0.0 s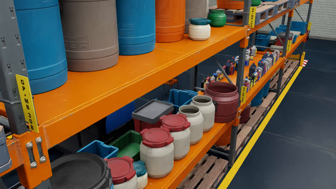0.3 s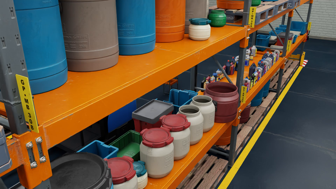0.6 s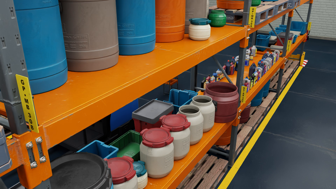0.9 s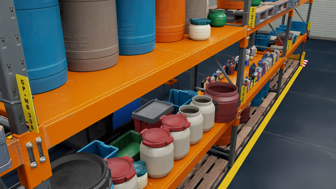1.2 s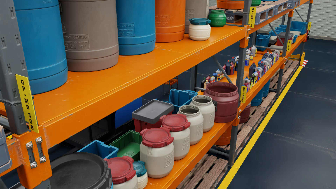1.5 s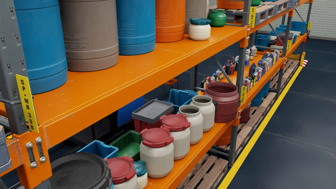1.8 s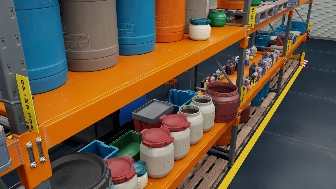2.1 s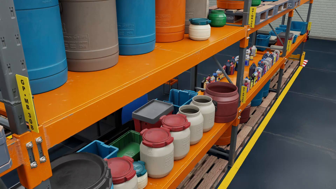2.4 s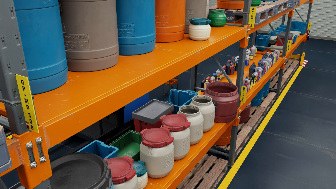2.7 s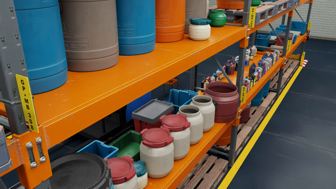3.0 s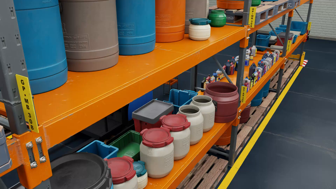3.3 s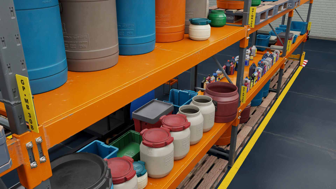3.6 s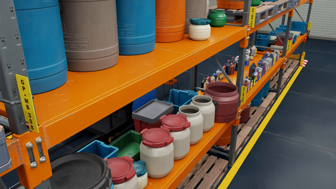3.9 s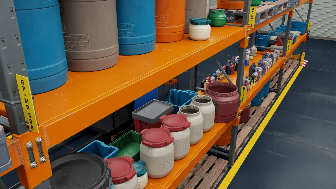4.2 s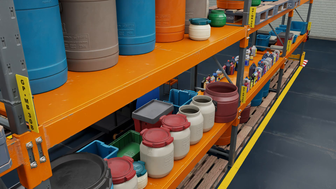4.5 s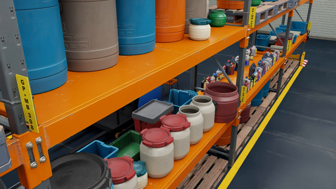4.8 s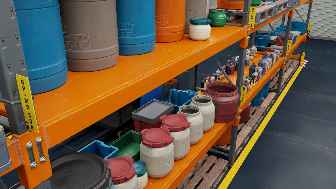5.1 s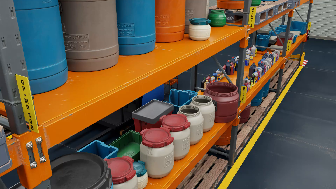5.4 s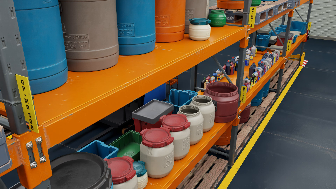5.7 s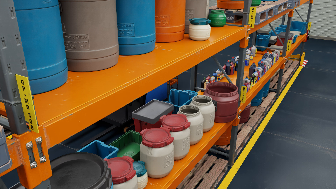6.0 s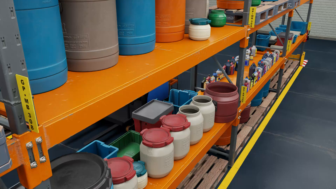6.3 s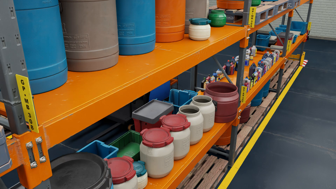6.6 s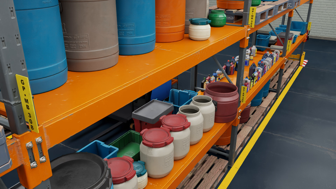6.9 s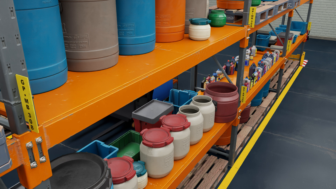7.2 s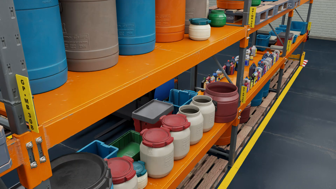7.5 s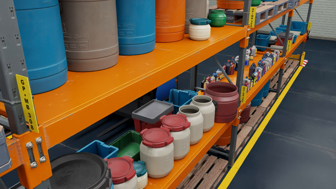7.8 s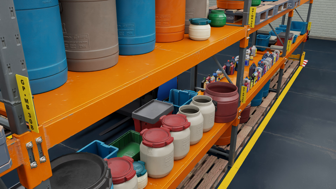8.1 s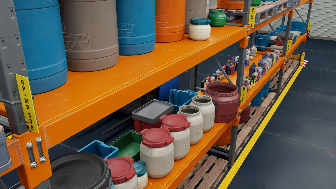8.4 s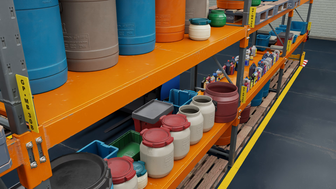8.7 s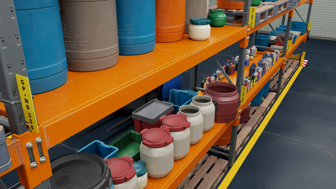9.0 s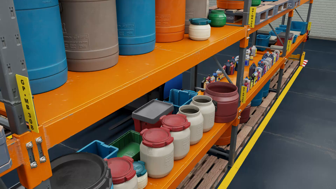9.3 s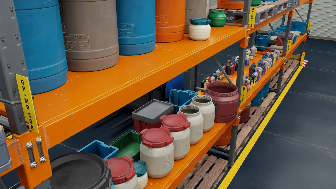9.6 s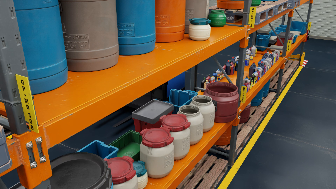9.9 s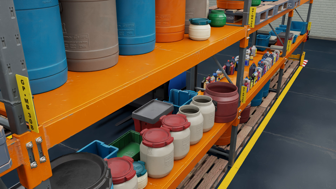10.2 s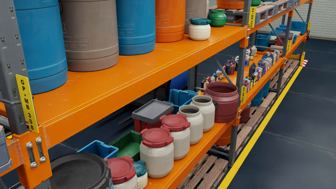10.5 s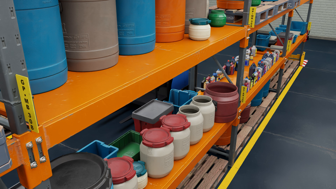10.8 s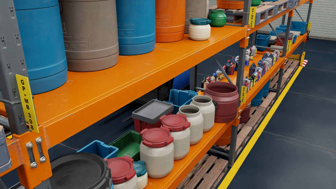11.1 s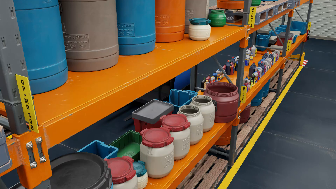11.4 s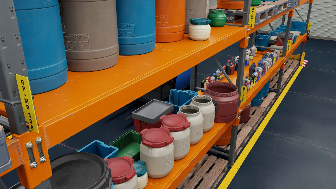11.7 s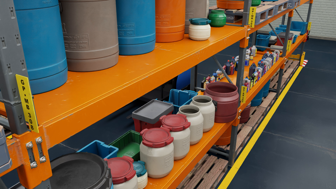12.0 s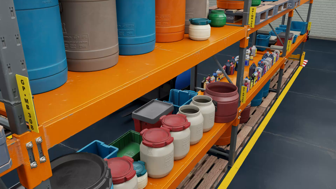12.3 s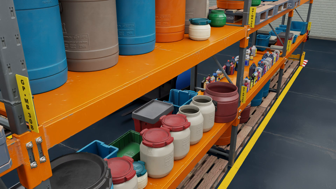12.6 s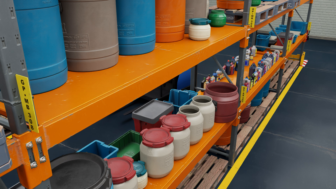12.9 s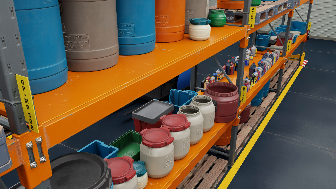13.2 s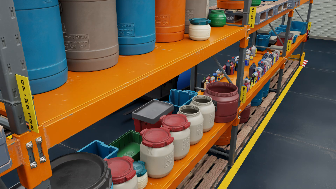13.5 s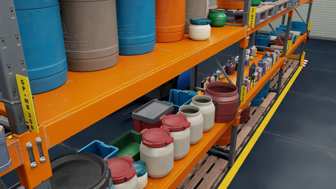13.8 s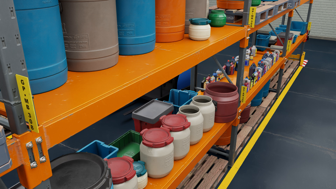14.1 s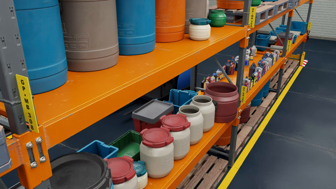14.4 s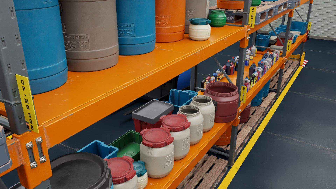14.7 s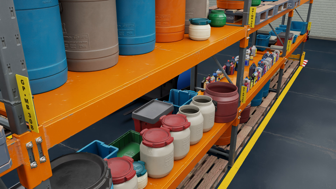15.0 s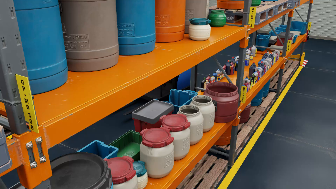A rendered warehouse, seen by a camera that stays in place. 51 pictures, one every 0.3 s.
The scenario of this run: A forklift runs into an object in its way.
